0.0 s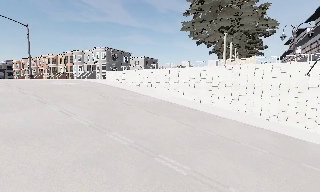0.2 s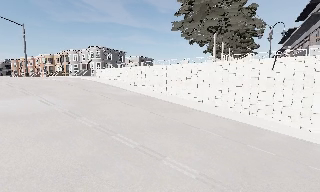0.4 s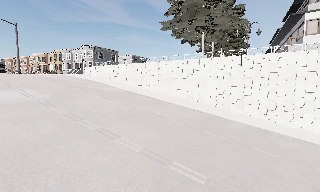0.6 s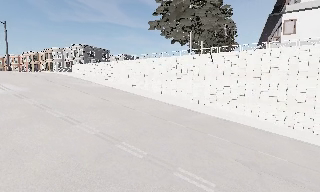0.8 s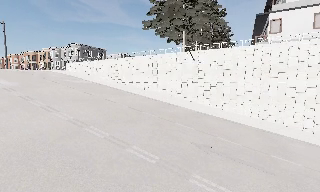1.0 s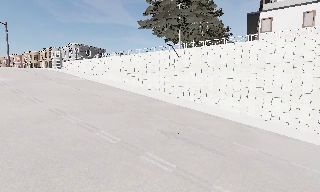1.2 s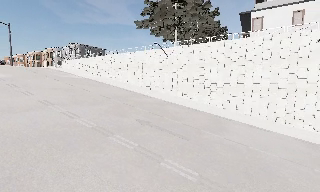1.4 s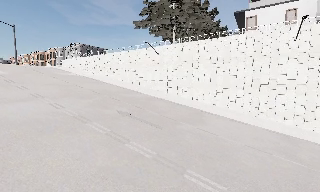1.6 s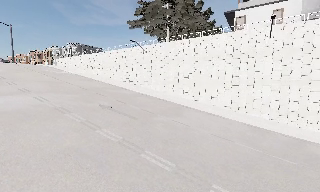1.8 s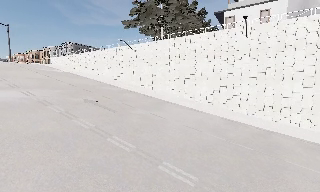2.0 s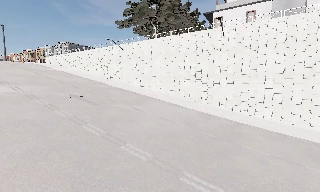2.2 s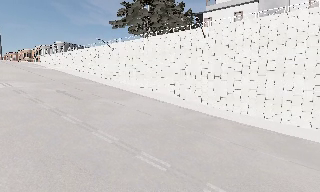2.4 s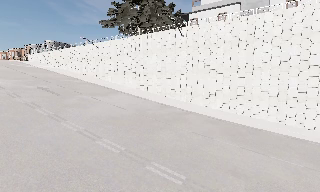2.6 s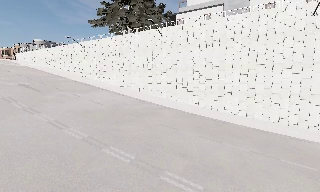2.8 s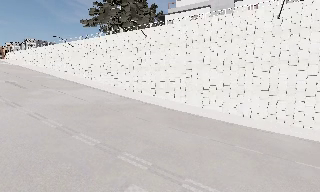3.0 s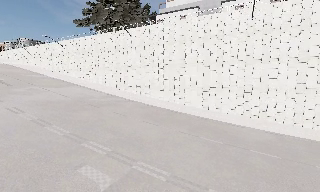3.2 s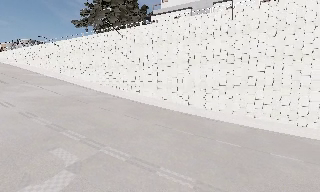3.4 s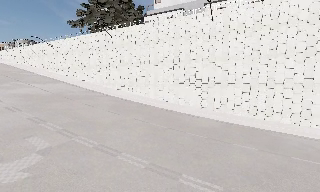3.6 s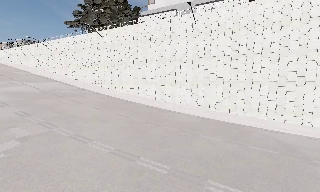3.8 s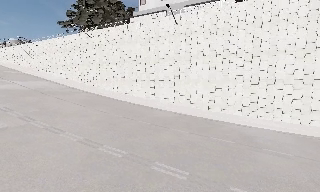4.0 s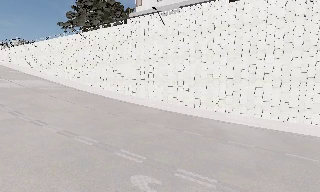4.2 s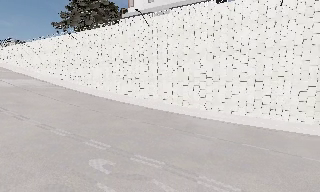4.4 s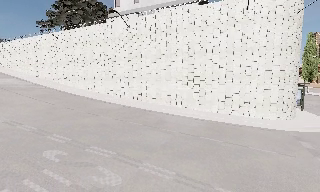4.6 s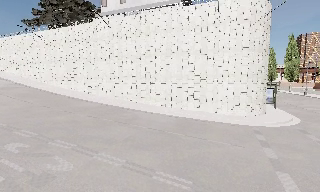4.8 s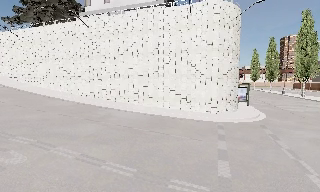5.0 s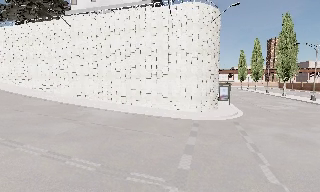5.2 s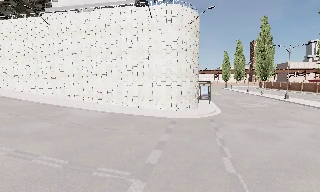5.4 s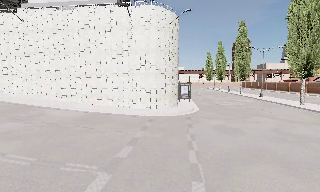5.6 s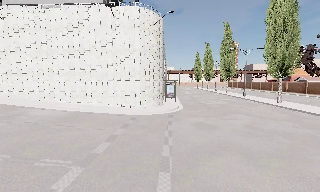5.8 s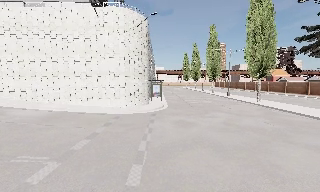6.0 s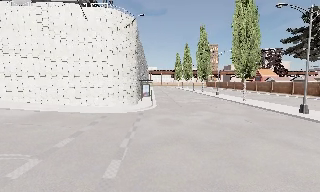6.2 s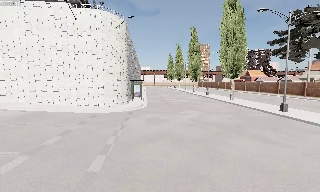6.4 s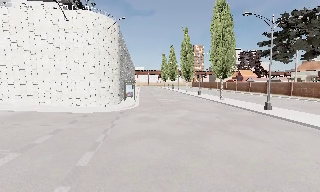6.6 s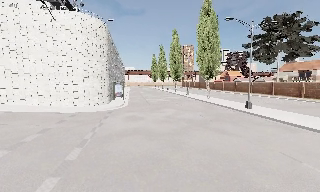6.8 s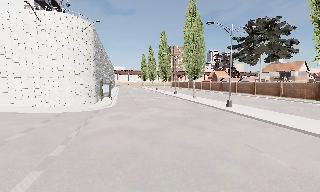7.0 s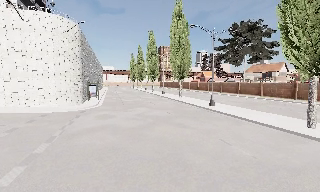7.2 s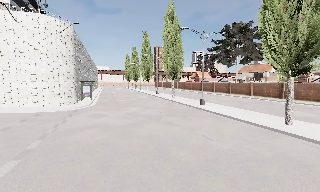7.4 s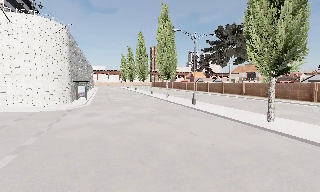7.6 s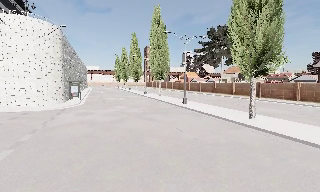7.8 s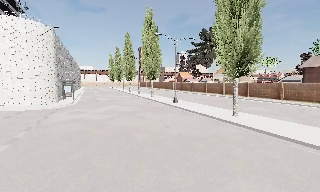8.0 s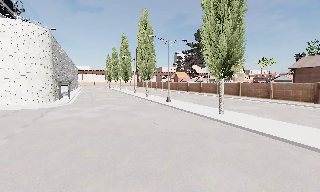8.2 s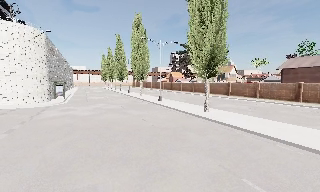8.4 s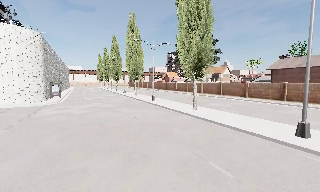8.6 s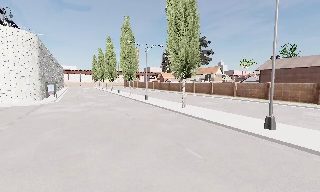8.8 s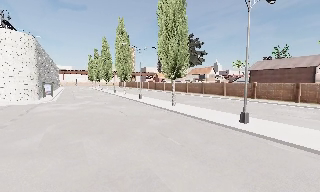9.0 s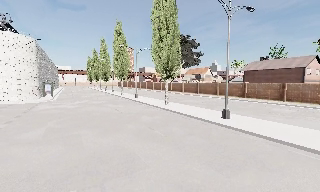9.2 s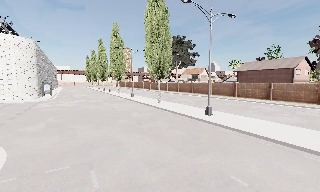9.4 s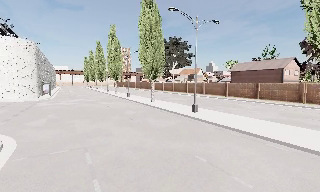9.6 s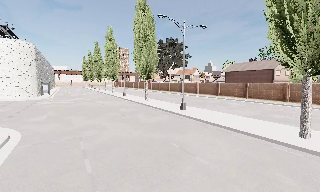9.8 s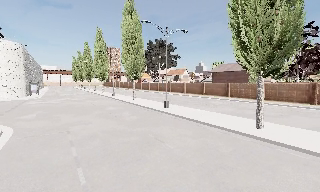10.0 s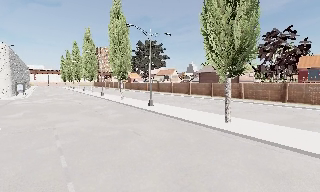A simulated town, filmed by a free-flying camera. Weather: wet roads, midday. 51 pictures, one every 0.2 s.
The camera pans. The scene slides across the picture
to the left.
The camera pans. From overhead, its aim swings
clockwise.
0.0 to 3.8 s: The camera travels to its right and backward, about 30 m, so close, fixed things drift to the left.
3.8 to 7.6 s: The camera pans to its right, which is clockwise from overhead, by about 45 degrees. It travels to its right and backward, about 16 m, so close, fixed things drift to the left. It loses speed.
7.6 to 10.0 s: The camera pans to its right, which is clockwise from overhead, by about 15 degrees. It travels backward and to its right, about 15 m, so what stands in front gets smaller.
The film runs forward here.
